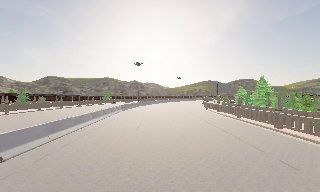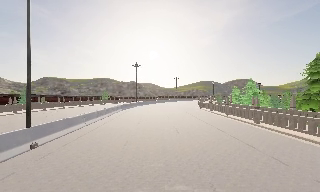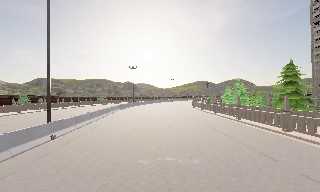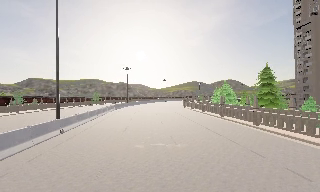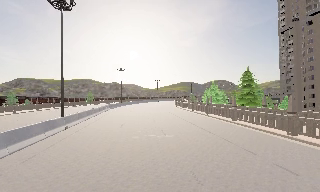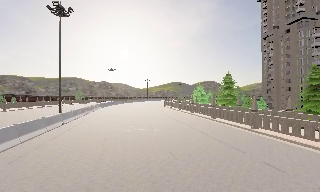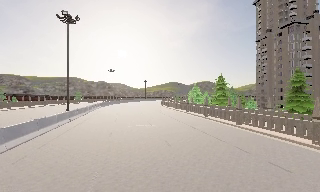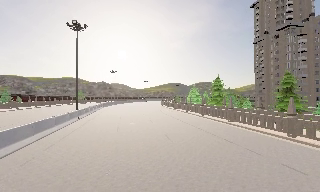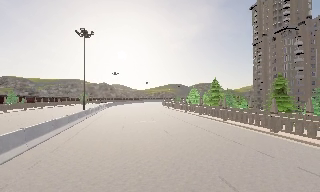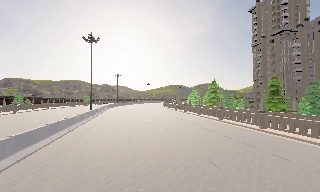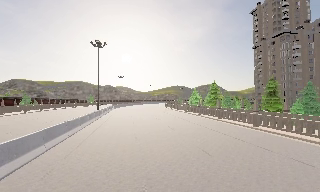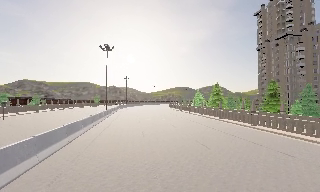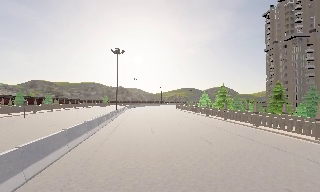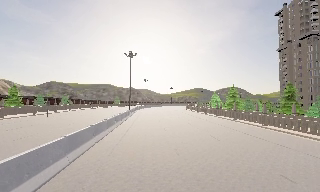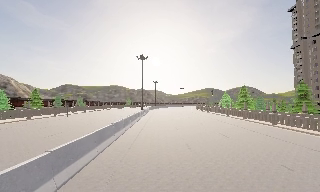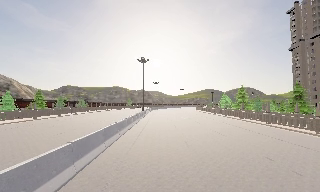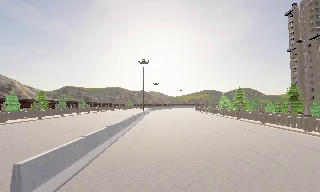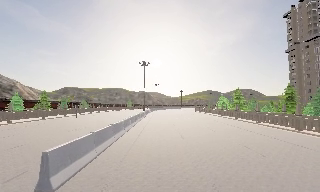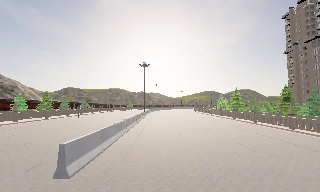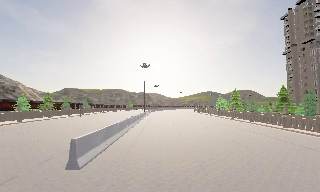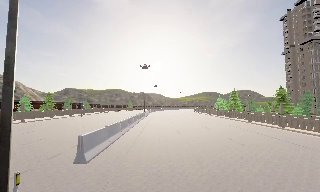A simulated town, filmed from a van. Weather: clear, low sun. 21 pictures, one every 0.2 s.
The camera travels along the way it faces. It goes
backward.
0.0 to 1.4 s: The camera swings to its right by about 10 degrees, and the scene slides to the left. It travels backward, about 15 m, so what stands in front gets smaller.
1.4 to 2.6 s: The camera travels backward, about 9 m, so what stands in front gets smaller.
2.6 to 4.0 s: The camera travels backward, about 6 m, so what stands in front gets smaller. It loses speed.
The film runs backward here.
